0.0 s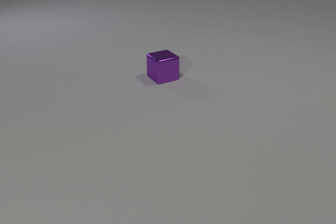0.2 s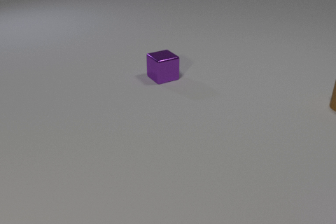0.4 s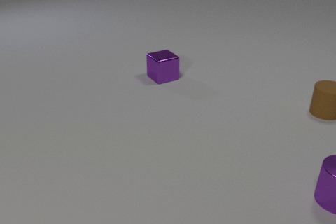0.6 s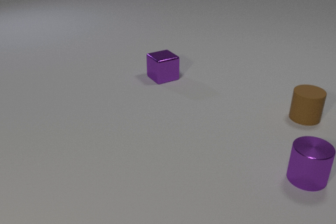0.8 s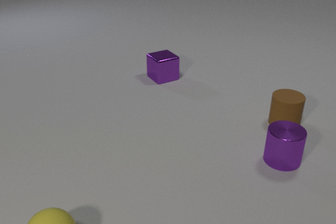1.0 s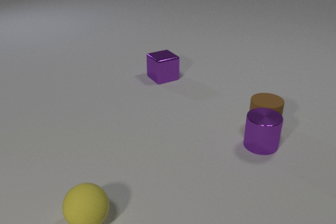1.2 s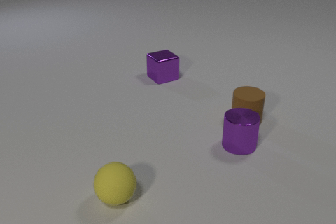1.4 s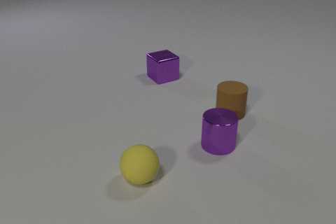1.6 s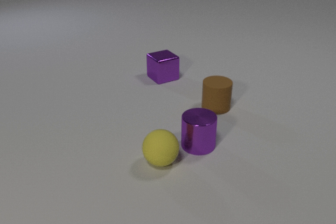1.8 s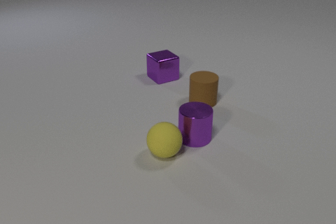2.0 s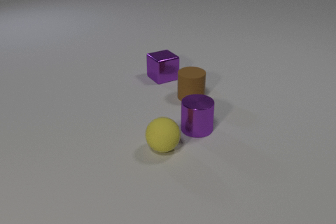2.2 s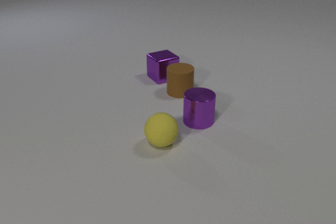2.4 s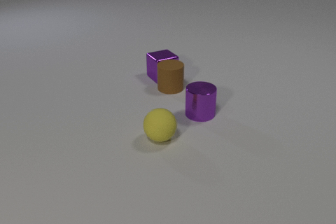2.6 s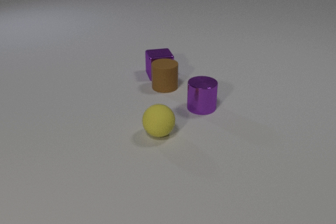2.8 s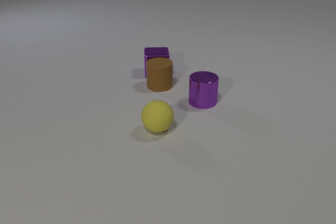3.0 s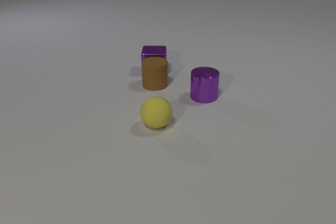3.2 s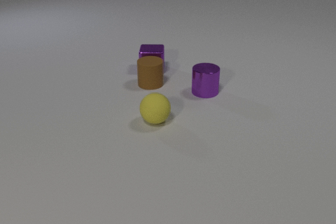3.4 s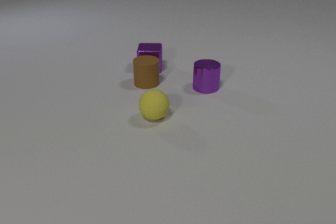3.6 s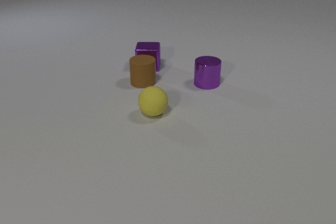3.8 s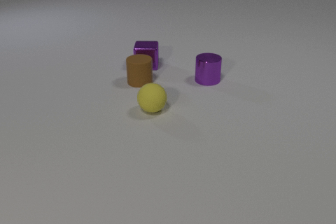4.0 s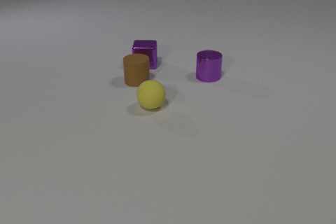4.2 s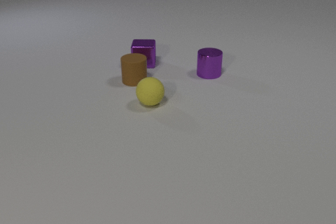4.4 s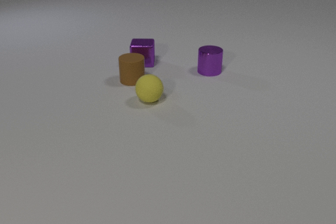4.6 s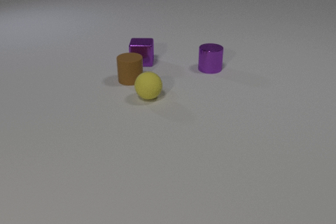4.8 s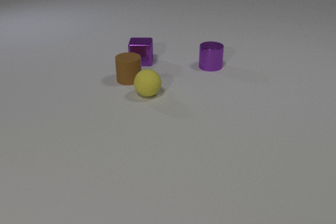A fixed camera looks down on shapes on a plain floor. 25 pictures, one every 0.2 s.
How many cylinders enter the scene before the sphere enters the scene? 2.
What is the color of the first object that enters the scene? brown.
Are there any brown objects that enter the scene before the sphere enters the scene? yes.
0.0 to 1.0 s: The brown rubber cylinder comes in at the right edge, slides to the left and toward the camera. The purple metal cylinder comes in at the right edge, slides to the left and away from the camera. The yellow rubber sphere comes in at the bottom edge, rolls to the right and away from the camera. The brown rubber cylinder and the purple metal cylinder collide.
1.0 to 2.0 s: The brown rubber cylinder slides to the left and away from the camera. The purple metal cylinder slides to the left. The yellow rubber sphere rolls away from the camera and to the right. The purple metal cylinder and the yellow rubber sphere collide.
2.0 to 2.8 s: The brown rubber cylinder slides to the left and away from the camera. The purple metal cylinder slides away from the camera. The yellow rubber sphere rolls away from the camera. The purple metal cube slides away from the camera and to the left, spins clockwise seen from above by about 30 degrees, its near face sliding to the left. The brown rubber cylinder and the purple metal cube collide.
2.8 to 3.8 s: The brown rubber cylinder slides to the left and away from the camera. The purple metal cylinder slides away from the camera. The yellow rubber sphere rolls away from the camera. The purple metal cube slides away from the camera and to the left.
3.8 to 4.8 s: The brown rubber cylinder slides to the left and away from the camera. The purple metal cylinder slides away from the camera. The yellow rubber sphere rolls away from the camera. The purple metal cube slides away from the camera and to the left.
